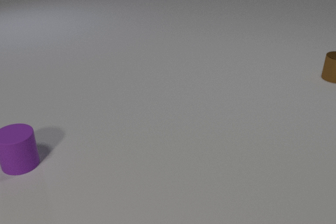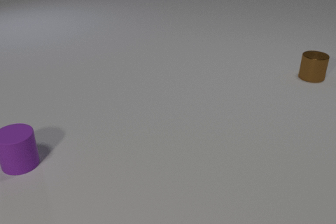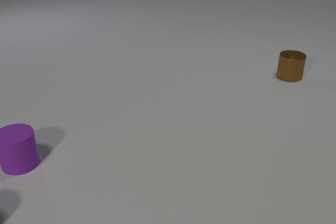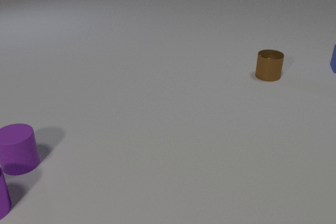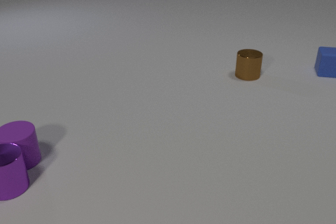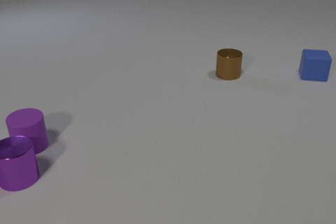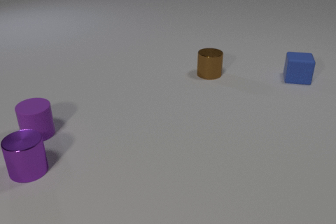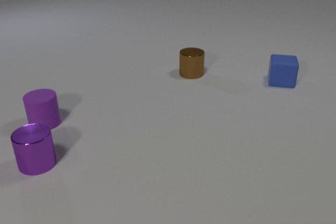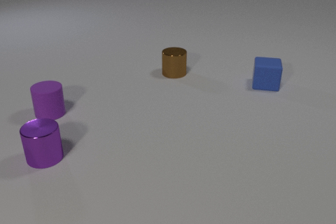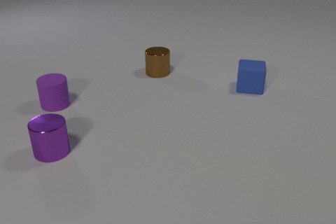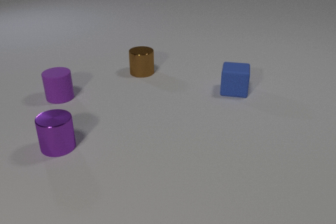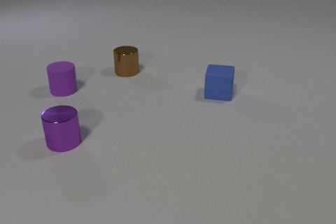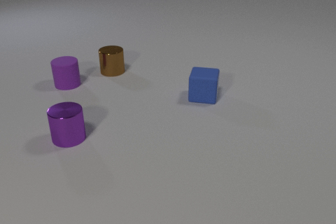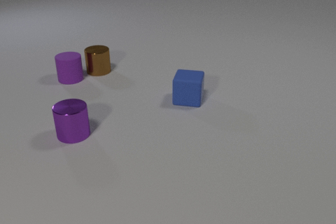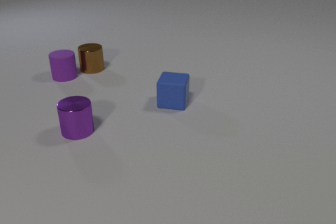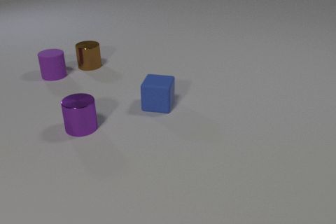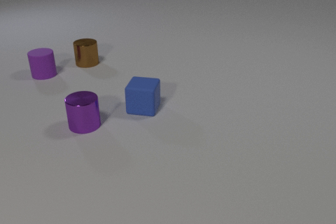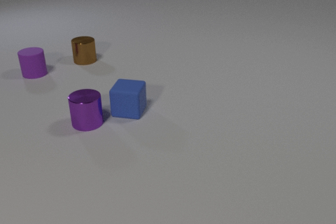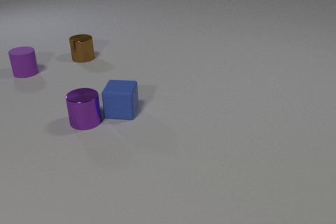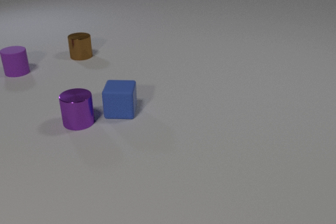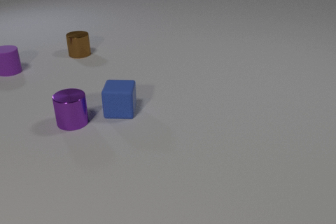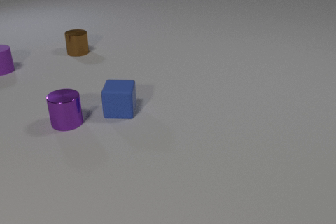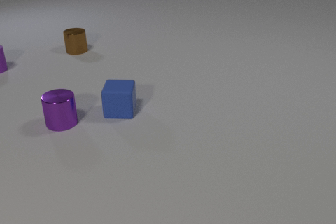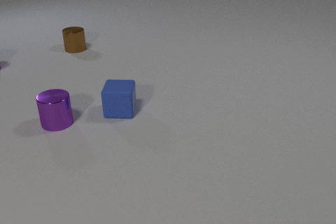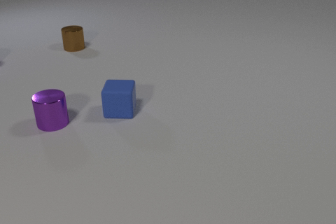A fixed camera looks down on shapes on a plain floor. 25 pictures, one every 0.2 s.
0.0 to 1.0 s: The purple metal cylinder comes in at the left edge, slides away from the camera and to the right. The purple rubber cylinder slides away from the camera and to the right. The blue rubber cube comes in at the right edge, slides to the left and toward the camera. The brown metal cylinder slides to the left. The purple metal cylinder and the purple rubber cylinder collide.
1.0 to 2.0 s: The purple metal cylinder slides away from the camera and to the right. The purple rubber cylinder slides away from the camera. The blue rubber cube slides to the left and toward the camera. The brown metal cylinder slides to the left.
2.0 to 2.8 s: The purple metal cylinder slides away from the camera and to the right. The purple rubber cylinder slides away from the camera. The blue rubber cube slides to the left and toward the camera. The brown metal cylinder slides to the left. The purple rubber cylinder and the brown metal cylinder collide.
2.8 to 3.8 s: The purple metal cylinder slides away from the camera. The purple rubber cylinder slides to the left and away from the camera. The blue rubber cube slides to the left. The brown metal cylinder slides away from the camera. The purple metal cylinder and the blue rubber cube collide.
3.8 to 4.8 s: The purple metal cylinder slides to the left. The purple rubber cylinder slides to the left and away from the camera, leaves at the left edge. The brown metal cylinder slides away from the camera.
What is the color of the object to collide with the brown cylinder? purple.
How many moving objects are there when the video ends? 2.
What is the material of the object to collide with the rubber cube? metal.
